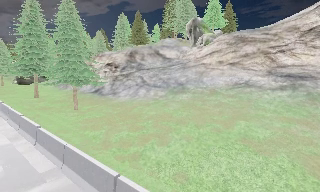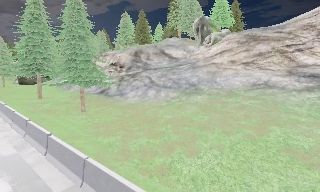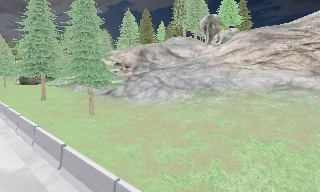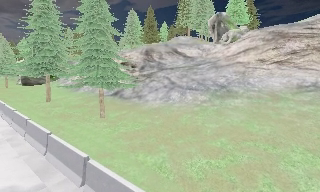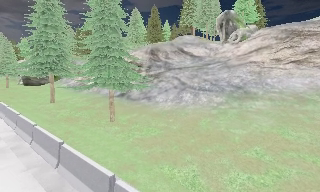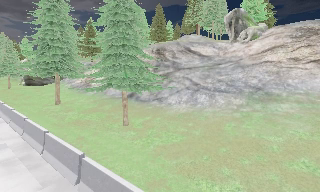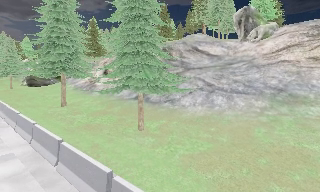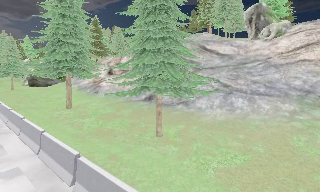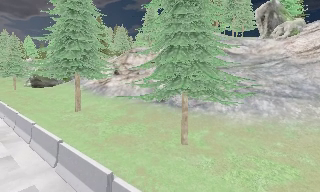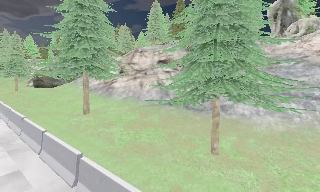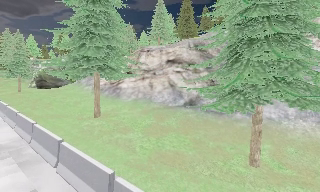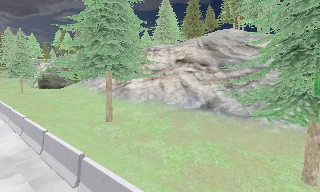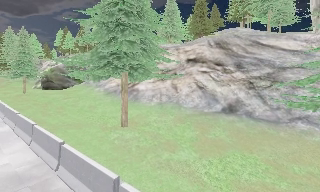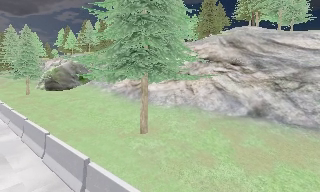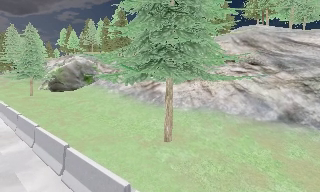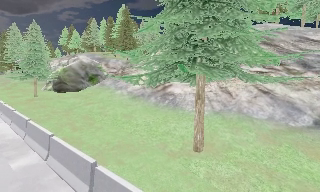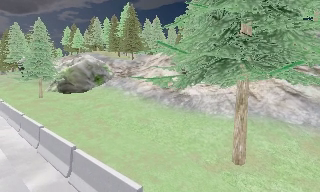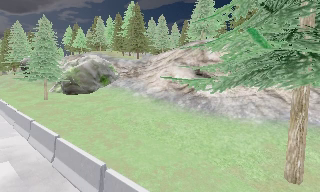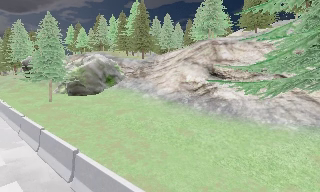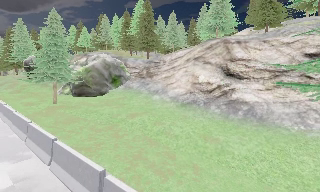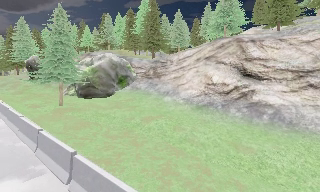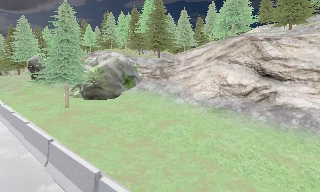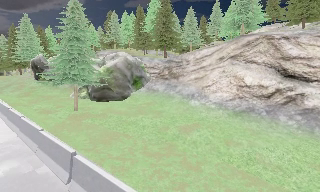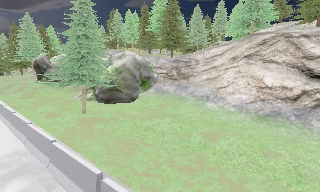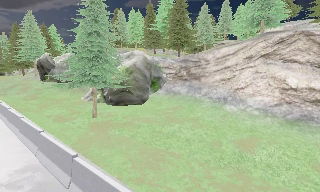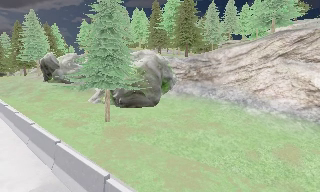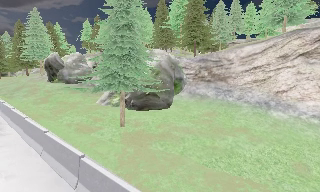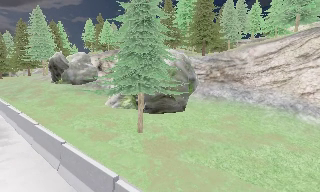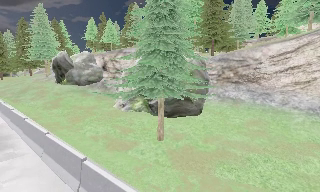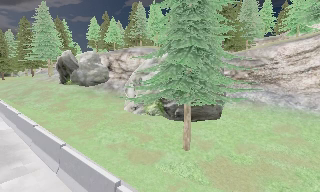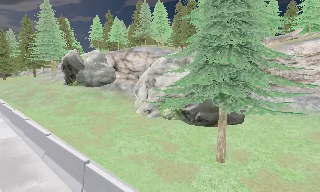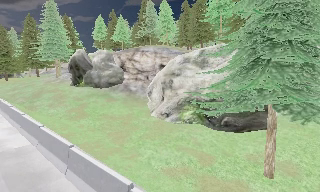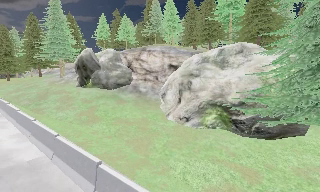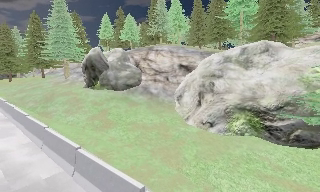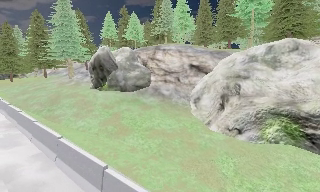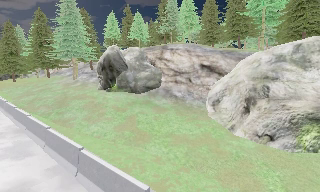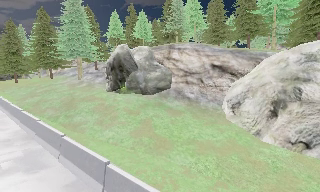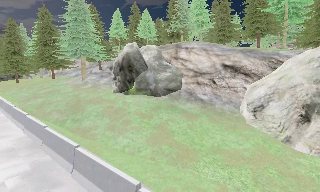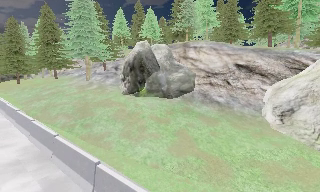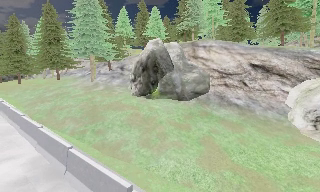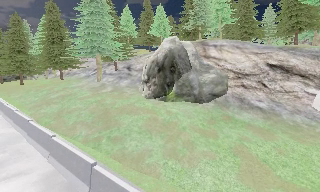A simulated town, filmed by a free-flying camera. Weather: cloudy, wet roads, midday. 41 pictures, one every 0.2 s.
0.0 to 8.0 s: The camera travels to its left and forward, about 70 m, so close, fixed things drift to the right.
The film runs forward here.
